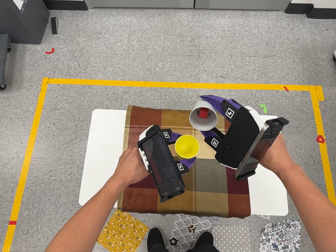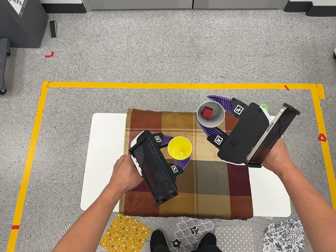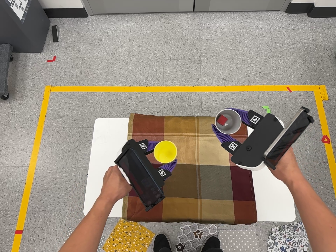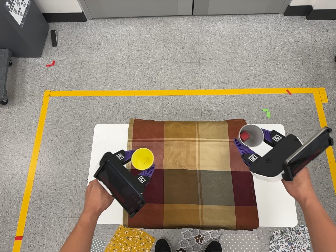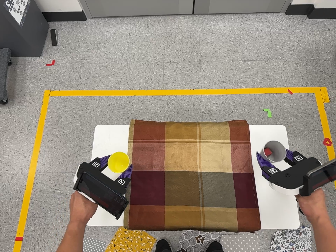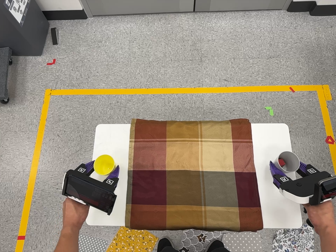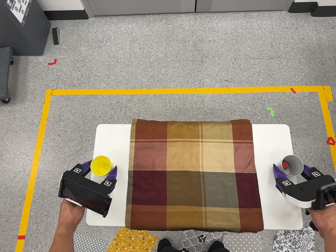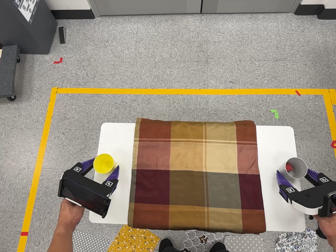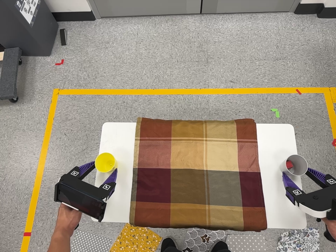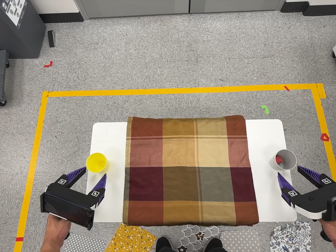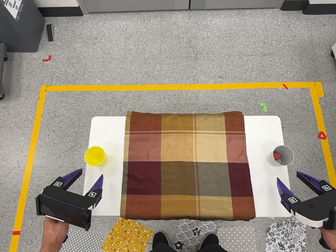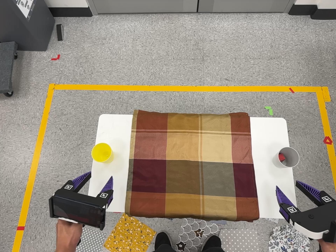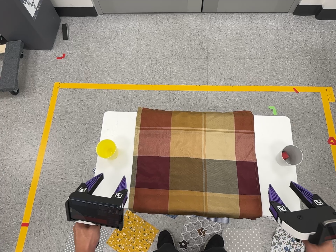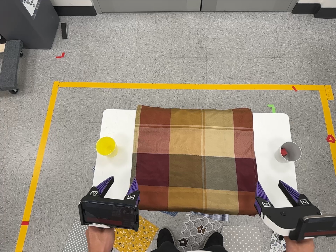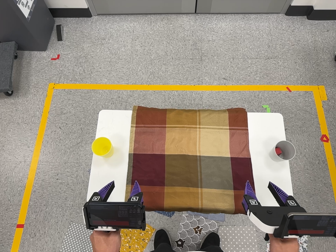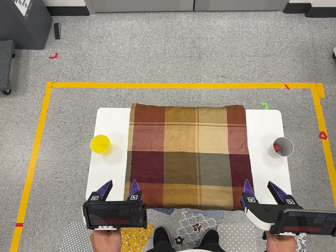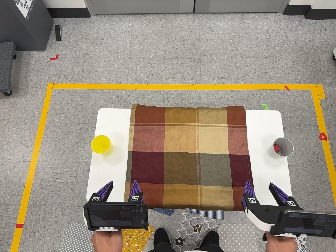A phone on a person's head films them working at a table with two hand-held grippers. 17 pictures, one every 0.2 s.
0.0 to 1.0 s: The camera travels toward the top of its view, about 6 cm, so close, fixed things drift downward.
1.0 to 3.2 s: The camera travels toward the bottom of its view and backward, about 10 cm, so close, fixed things drift upward.
The film runs backward here.
